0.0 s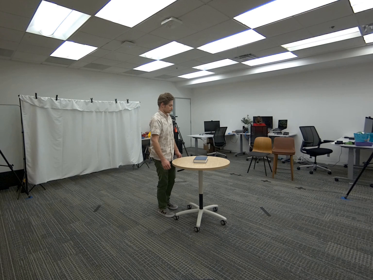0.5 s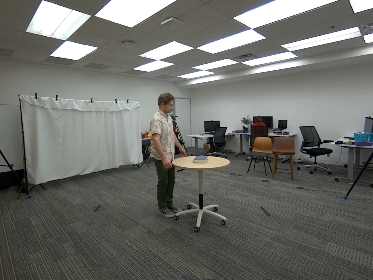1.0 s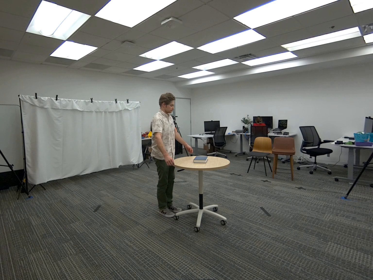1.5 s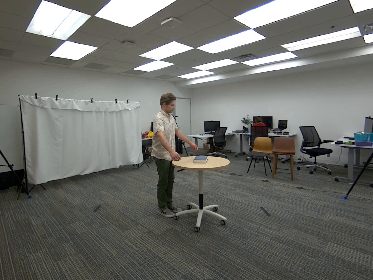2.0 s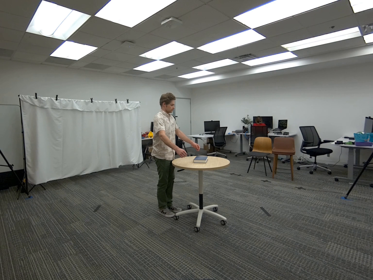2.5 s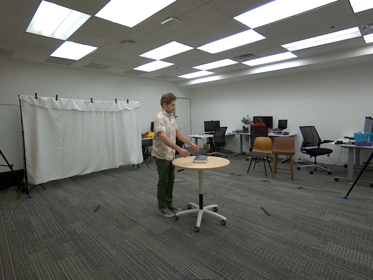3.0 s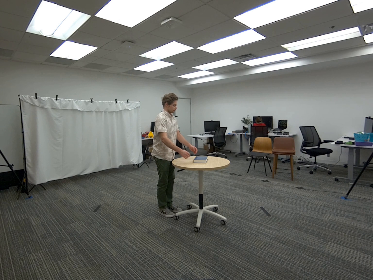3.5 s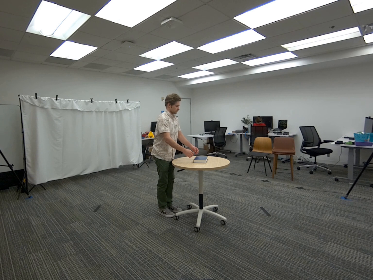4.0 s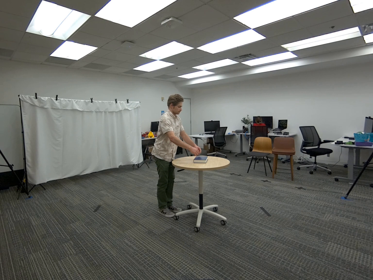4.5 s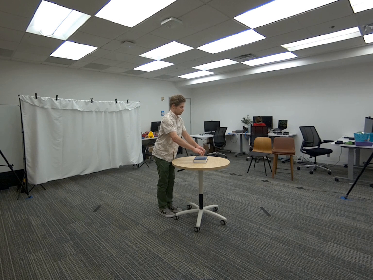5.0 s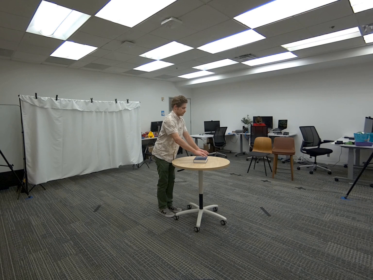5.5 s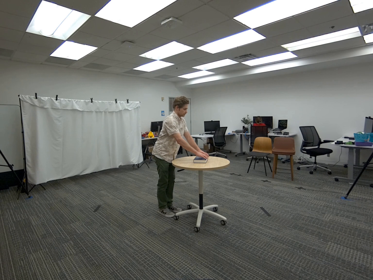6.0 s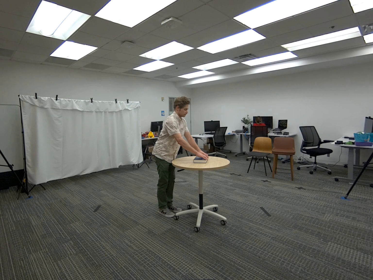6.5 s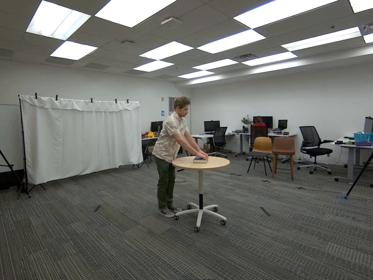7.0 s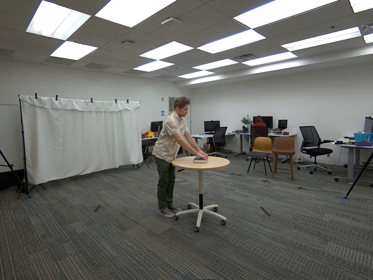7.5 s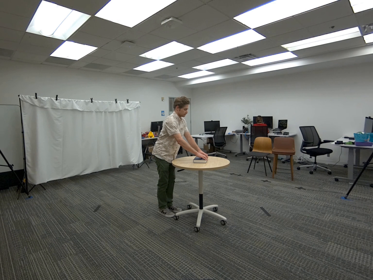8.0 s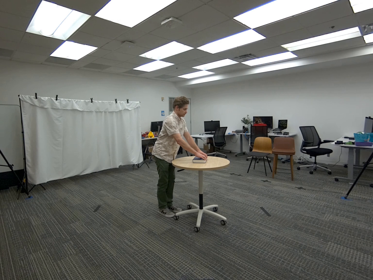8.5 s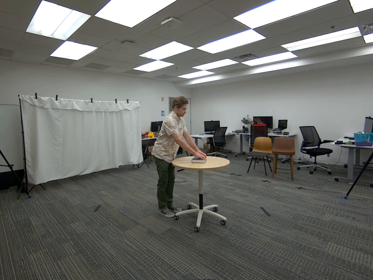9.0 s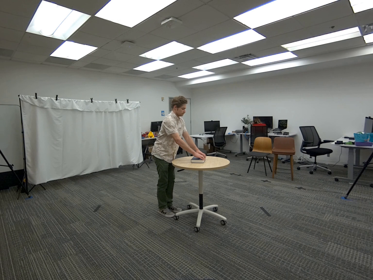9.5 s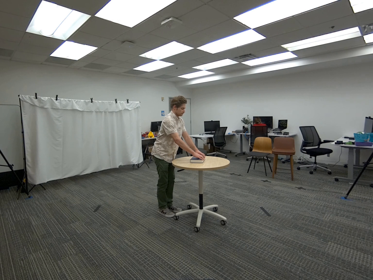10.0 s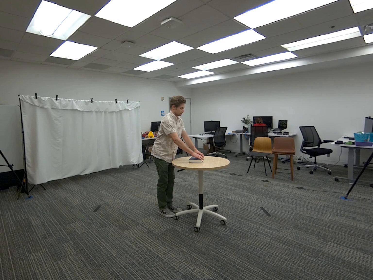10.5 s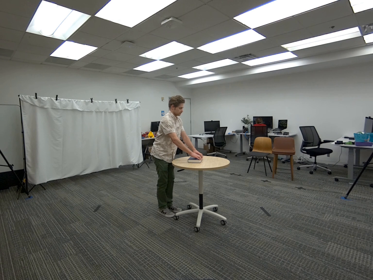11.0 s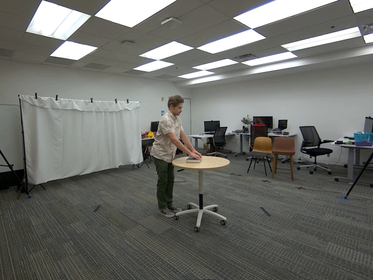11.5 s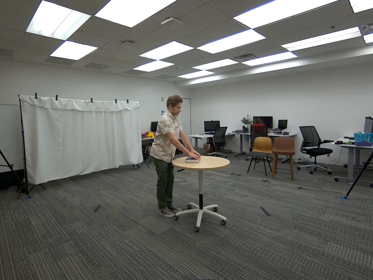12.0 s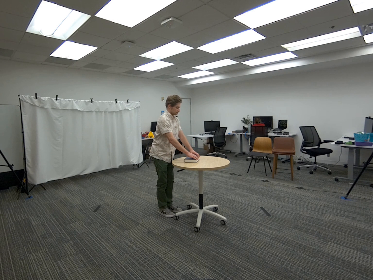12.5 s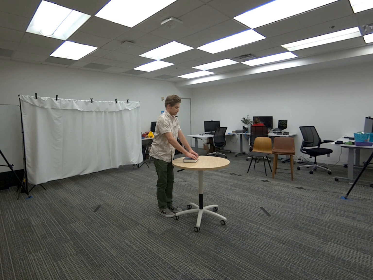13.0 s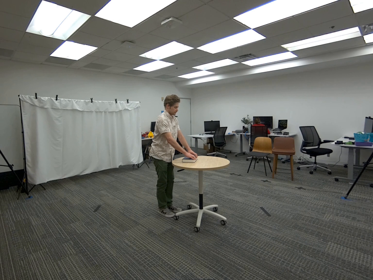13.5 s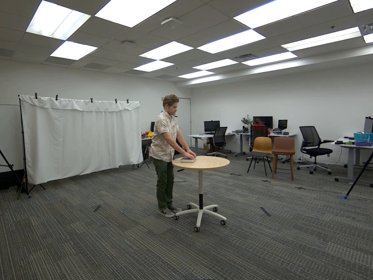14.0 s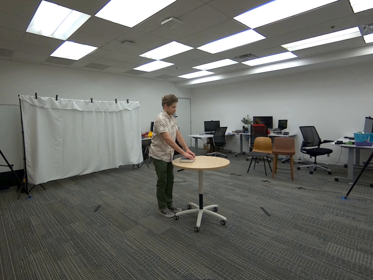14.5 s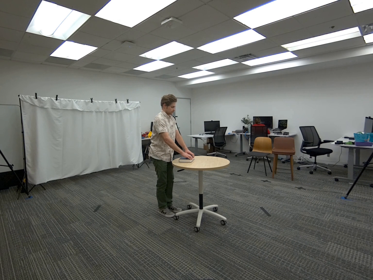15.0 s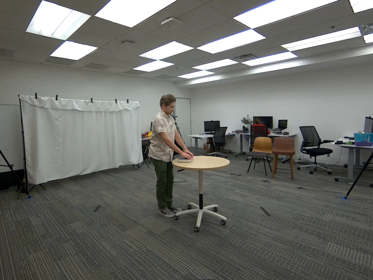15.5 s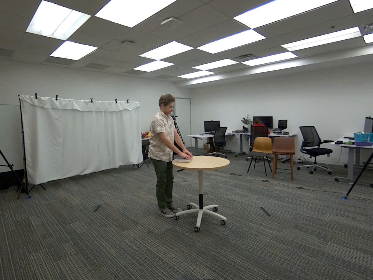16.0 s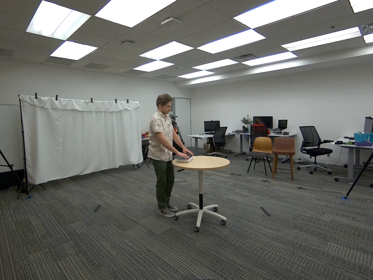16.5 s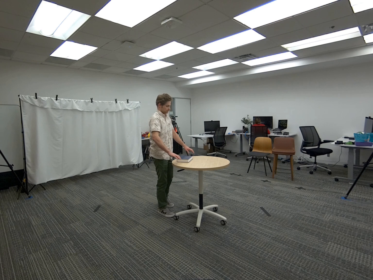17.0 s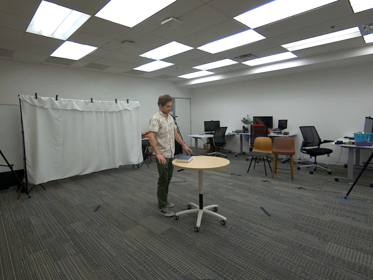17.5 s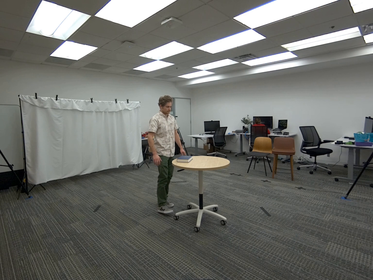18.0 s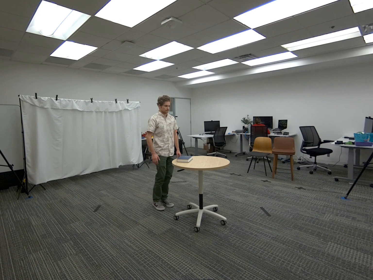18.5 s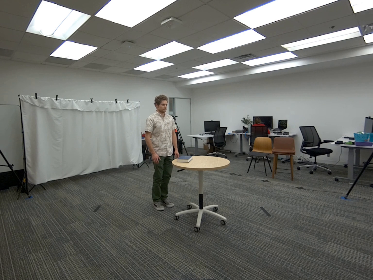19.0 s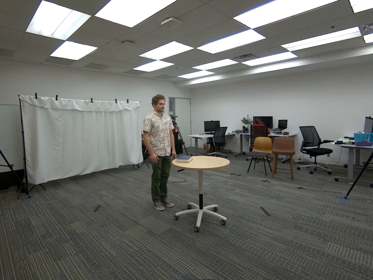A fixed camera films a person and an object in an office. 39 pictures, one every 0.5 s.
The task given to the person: Walk over to the dark blue book on the round table and drag the book towards you. Step away when complete.
